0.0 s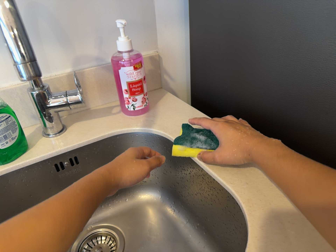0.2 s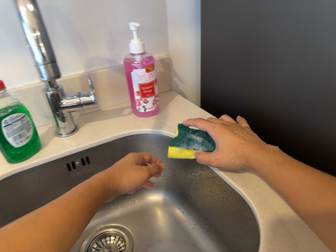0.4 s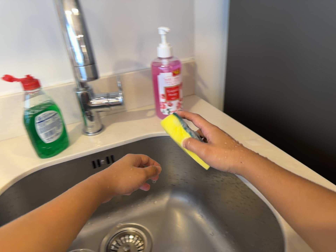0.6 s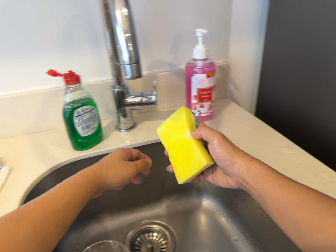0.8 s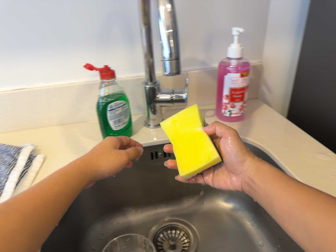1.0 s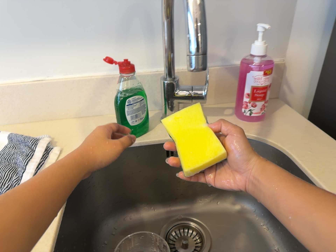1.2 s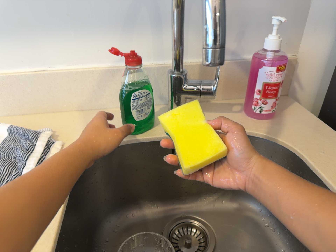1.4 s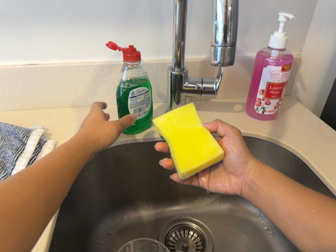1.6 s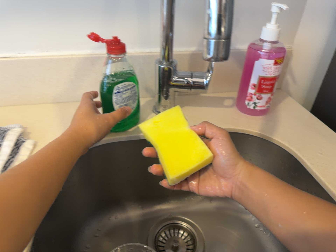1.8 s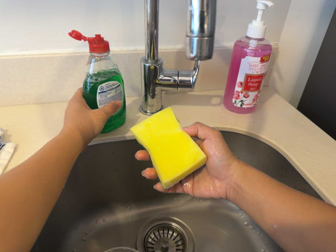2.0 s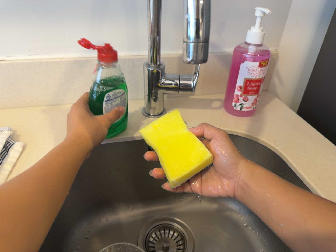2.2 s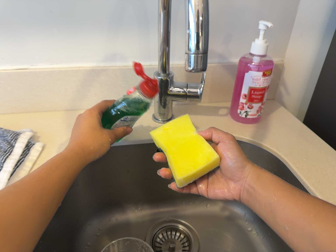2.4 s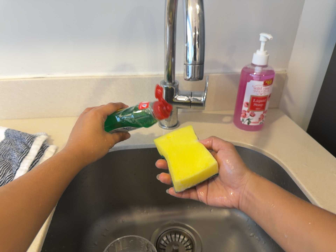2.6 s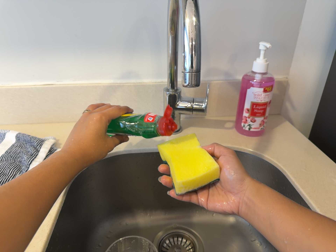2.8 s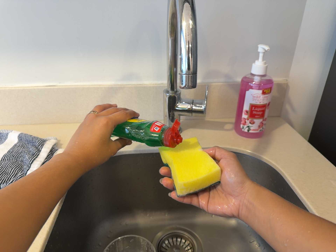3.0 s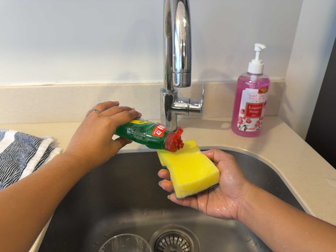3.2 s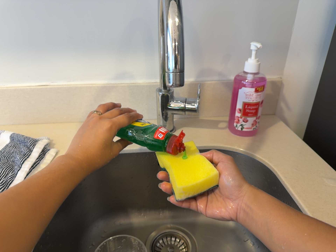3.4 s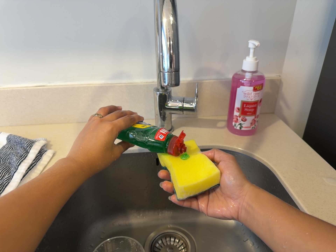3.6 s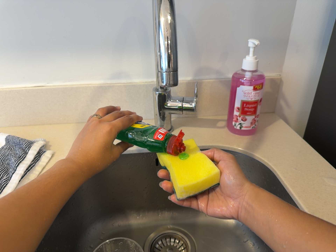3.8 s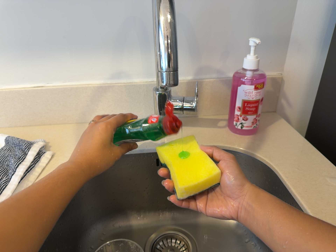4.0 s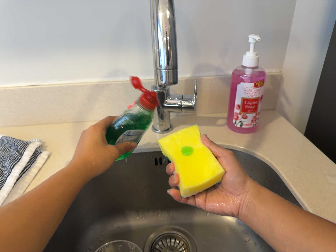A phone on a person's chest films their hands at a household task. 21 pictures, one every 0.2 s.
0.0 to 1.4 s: The camera pans to its left by about 15 degrees. It travels to its left, about 10 cm, so close, fixed things drift to the right. It rolls about its line of sight by about 15 degrees, and the scene rotates clockwise.
1.4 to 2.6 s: The camera travels backward, about 8 cm, so what stands in front gets smaller.
2.6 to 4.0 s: The camera shifts only a little, or ends up much as it began.
The film runs forward here.
